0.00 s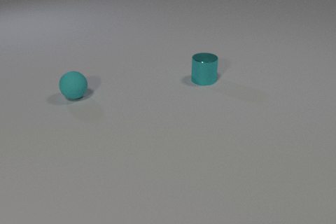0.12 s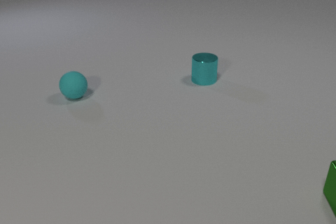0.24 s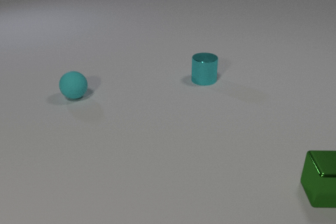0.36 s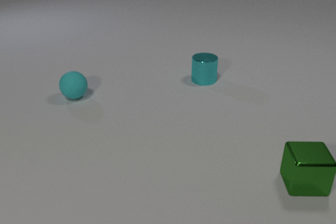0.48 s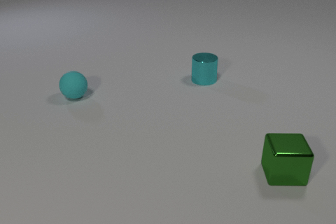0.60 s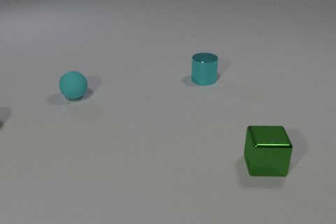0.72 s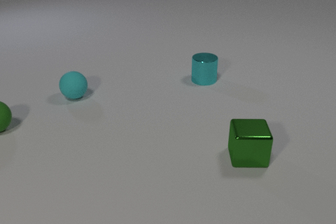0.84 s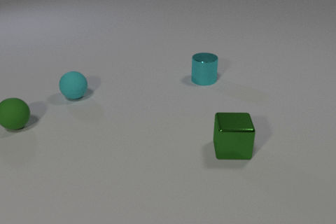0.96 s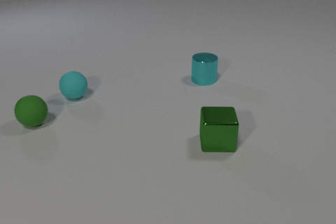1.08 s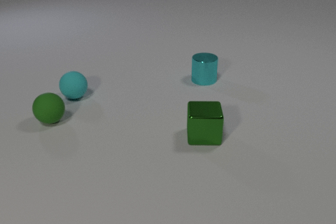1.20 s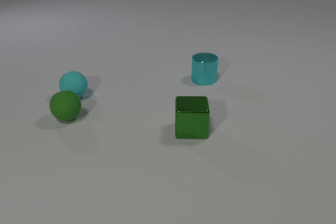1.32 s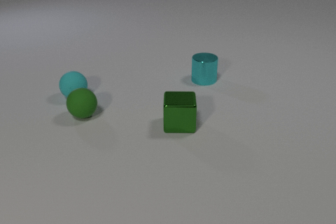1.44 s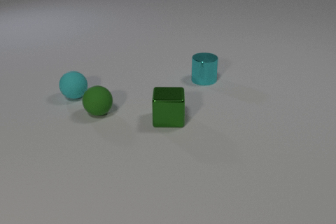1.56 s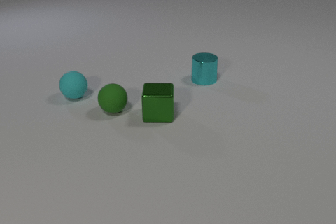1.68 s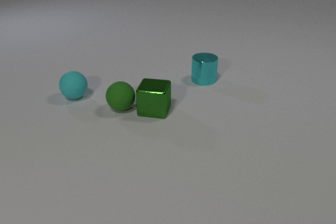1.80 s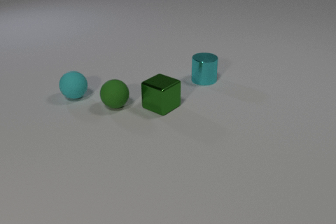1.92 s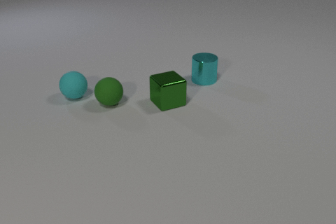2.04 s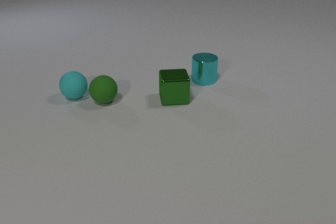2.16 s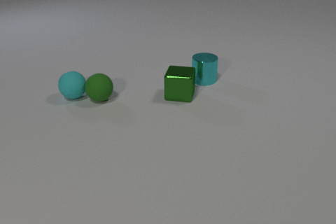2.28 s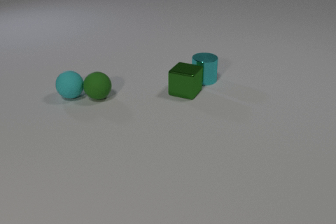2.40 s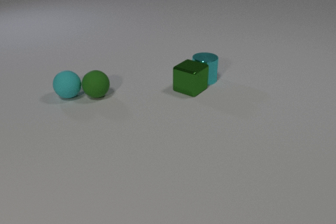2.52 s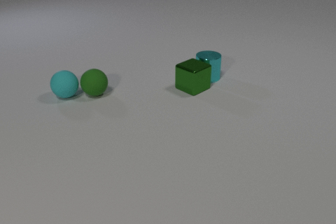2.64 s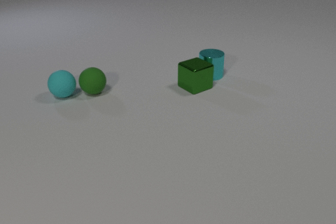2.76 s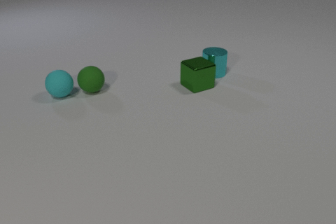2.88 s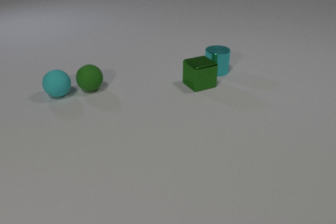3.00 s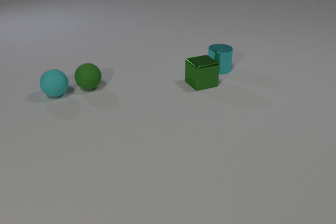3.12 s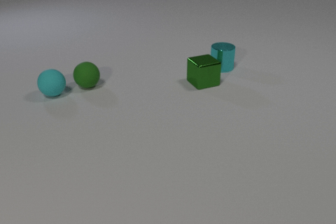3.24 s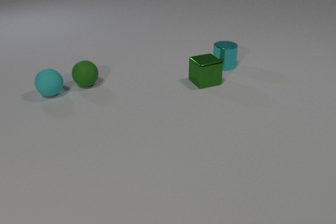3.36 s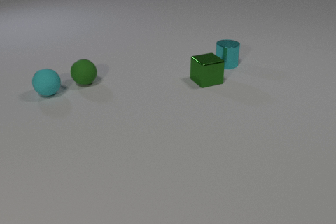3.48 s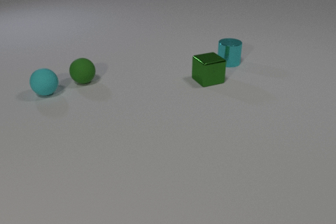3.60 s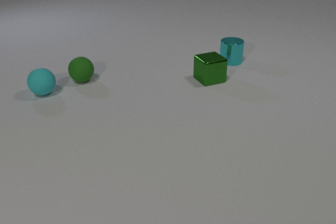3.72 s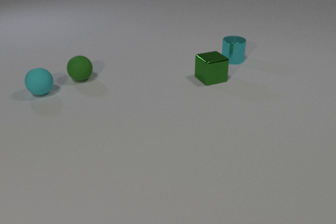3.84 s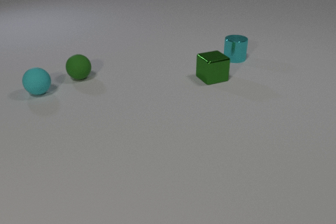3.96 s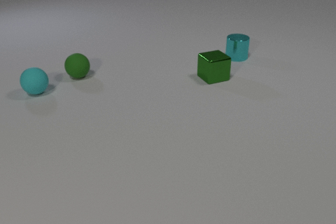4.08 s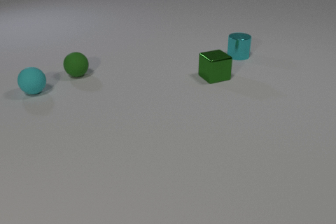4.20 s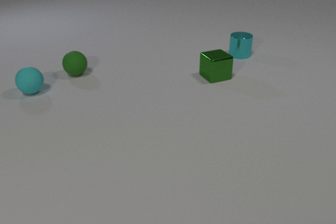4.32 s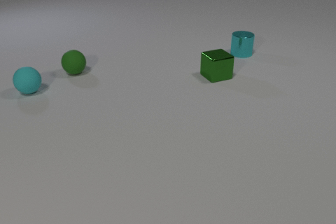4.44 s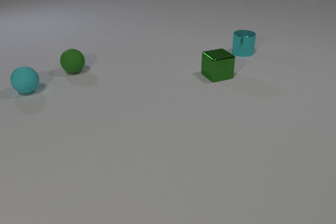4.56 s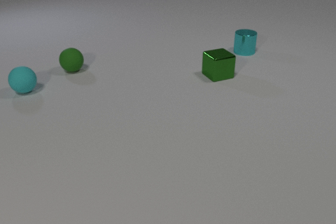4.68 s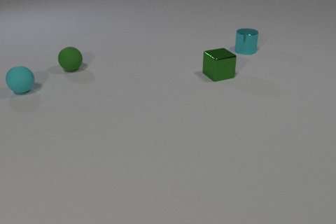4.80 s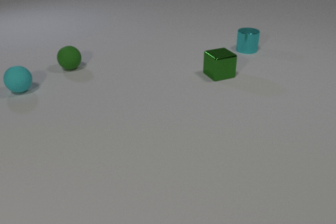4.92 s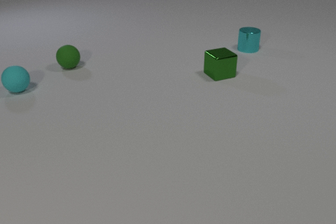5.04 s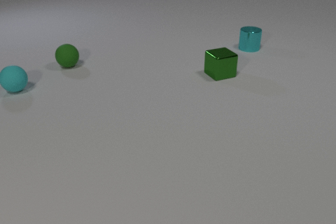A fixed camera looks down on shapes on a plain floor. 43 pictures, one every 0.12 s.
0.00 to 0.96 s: The green rubber sphere comes in at the left edge, rolls to the right. The green metal cube comes in at the right edge, slides to the left and away from the camera.
0.96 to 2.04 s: The green rubber sphere rolls to the right and away from the camera. The green metal cube slides away from the camera and to the left, spins clockwise seen from above by about 75 degrees, its near face sliding to the left. The green rubber sphere and the green metal cube collide.
2.04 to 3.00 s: The green rubber sphere rolls away from the camera and to the left. The green metal cube slides away from the camera and to the right, spins clockwise seen from above by about 75 degrees, its near face sliding to the left. The cyan rubber sphere rolls to the left and away from the camera. The cyan metal cylinder slides away from the camera and to the right. The green rubber sphere and the cyan rubber sphere collide. The green metal cube and the cyan metal cylinder collide.
3.00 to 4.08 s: The green rubber sphere rolls away from the camera. The green metal cube slides away from the camera and to the right. The cyan rubber sphere rolls to the left and away from the camera. The cyan metal cylinder slides away from the camera and to the right.
4.08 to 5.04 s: The green rubber sphere rolls away from the camera. The green metal cube slides away from the camera and to the right. The cyan rubber sphere rolls to the left and away from the camera. The cyan metal cylinder slides away from the camera and to the right.
What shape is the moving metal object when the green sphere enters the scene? cube.
What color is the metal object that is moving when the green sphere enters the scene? green.
Are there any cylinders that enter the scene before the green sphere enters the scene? no.
